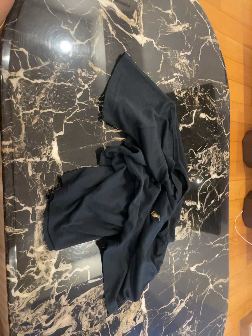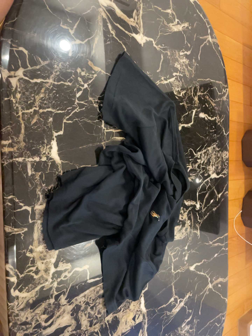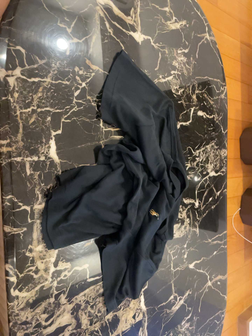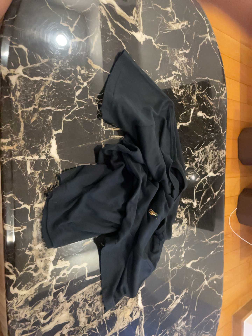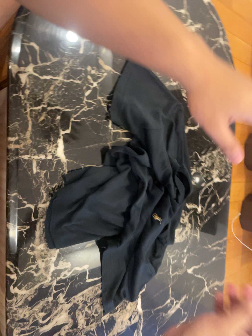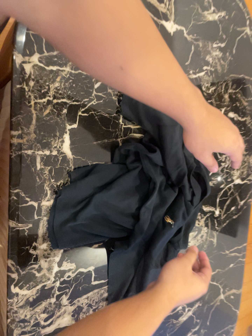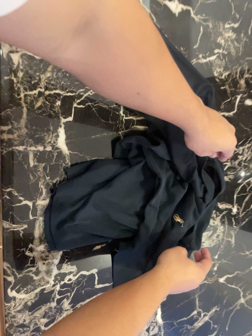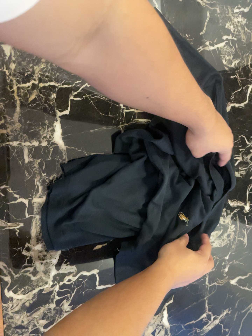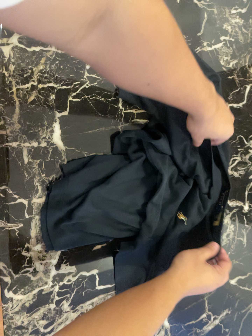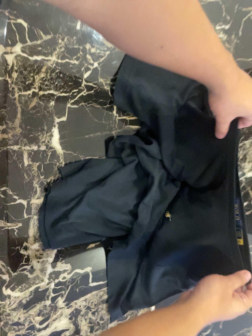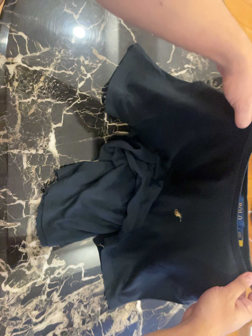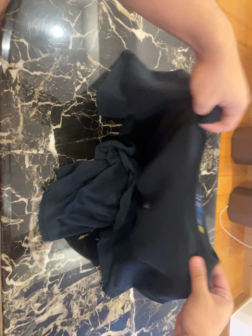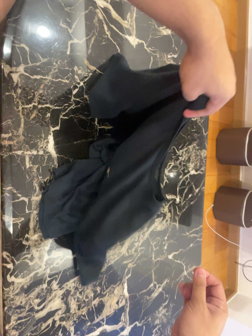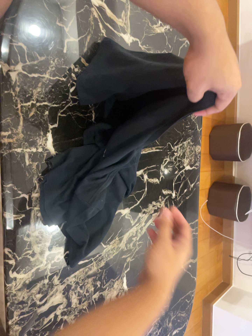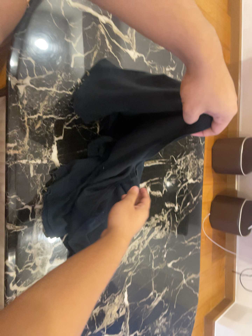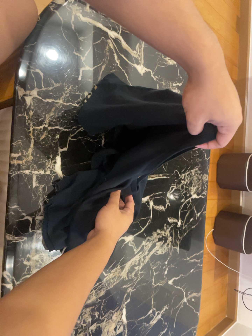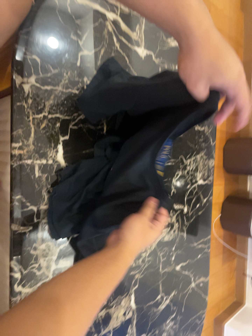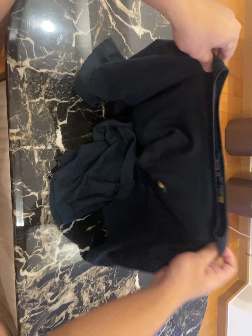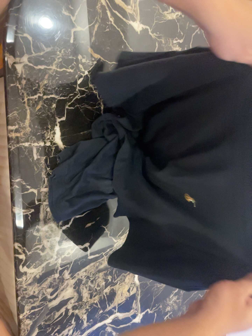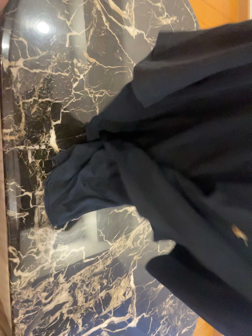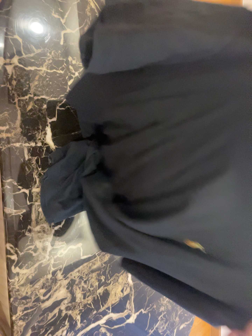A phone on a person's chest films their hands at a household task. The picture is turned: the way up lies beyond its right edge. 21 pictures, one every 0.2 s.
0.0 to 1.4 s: The camera pans to its left by about 10 degrees. It travels forward and to its right, about 12 cm, so what stands in front looms larger.
1.4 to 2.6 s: The camera pans to its right by about 20 degrees. It travels backward and to its left, about 20 cm, so what stands in front gets smaller.
2.6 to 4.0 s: The camera shifts only a little, or ends up much as it began.
The film runs forward here.
